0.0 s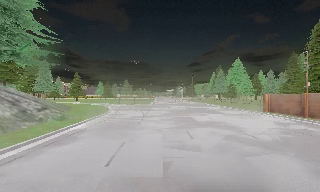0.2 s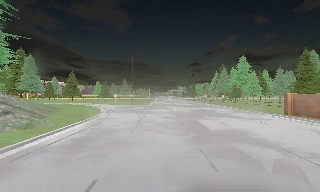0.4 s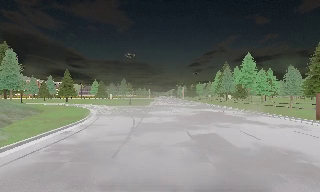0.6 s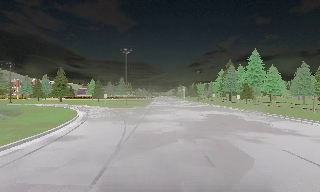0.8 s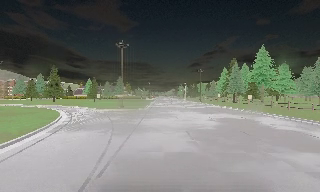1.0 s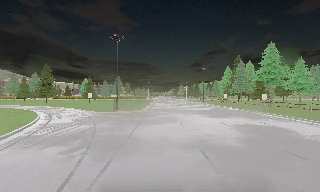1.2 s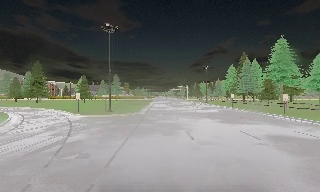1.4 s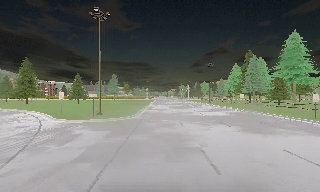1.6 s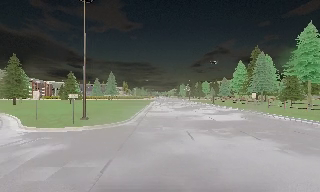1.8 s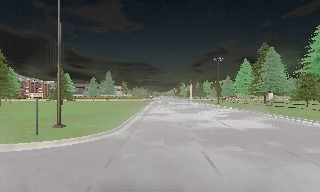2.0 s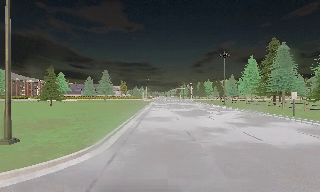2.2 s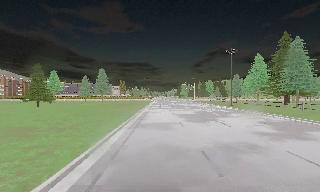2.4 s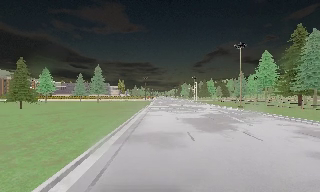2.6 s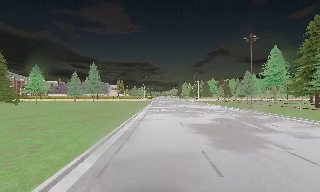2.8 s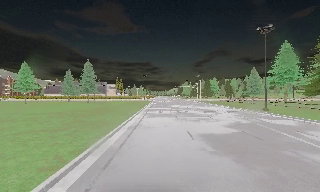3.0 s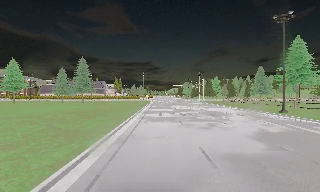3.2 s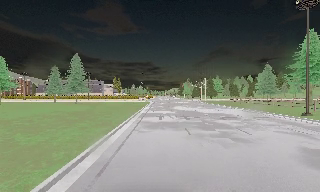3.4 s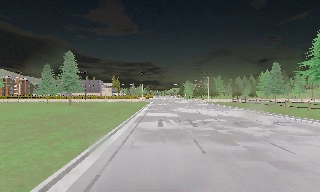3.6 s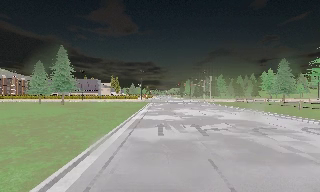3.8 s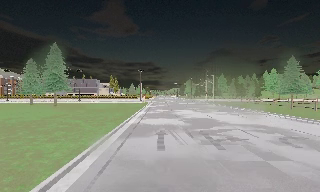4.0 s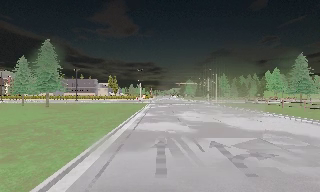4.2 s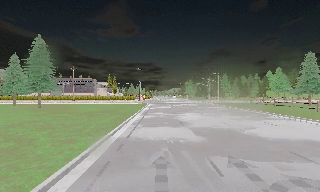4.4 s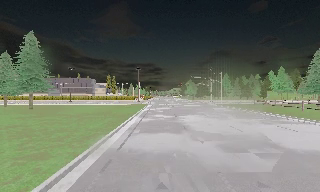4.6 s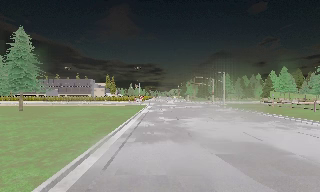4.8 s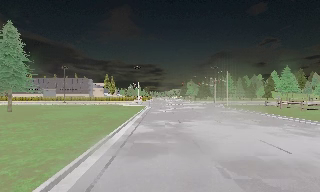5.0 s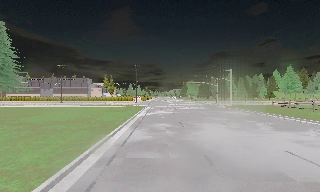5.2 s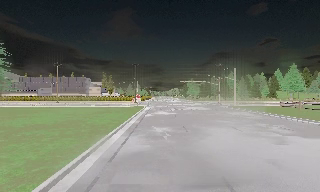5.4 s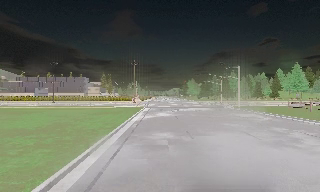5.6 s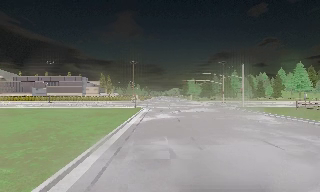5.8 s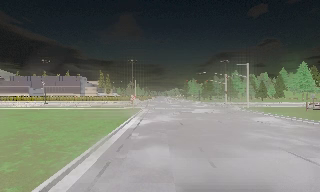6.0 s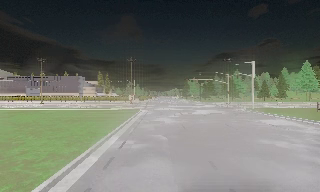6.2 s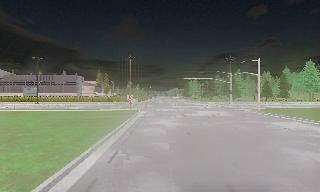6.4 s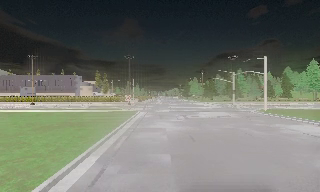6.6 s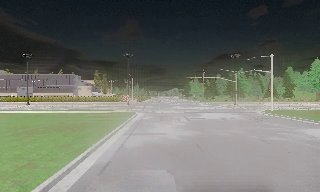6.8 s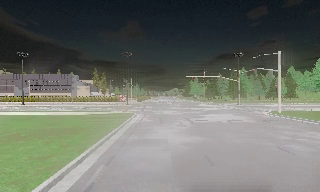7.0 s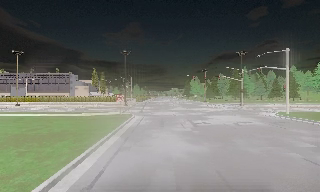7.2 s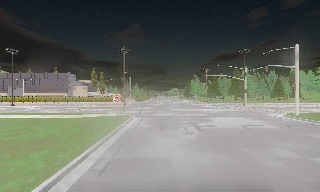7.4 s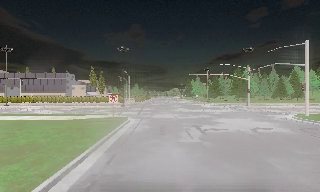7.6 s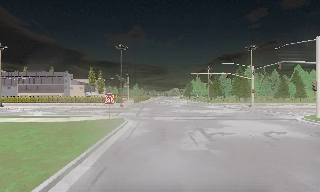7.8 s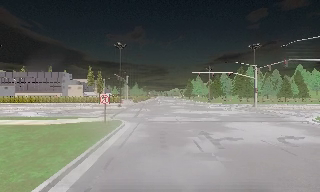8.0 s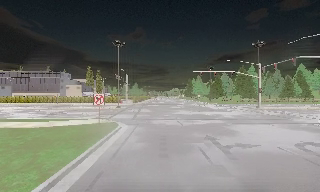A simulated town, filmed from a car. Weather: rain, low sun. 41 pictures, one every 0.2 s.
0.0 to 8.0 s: The camera travels forward, about 100 m, so what stands in front looms larger. It loses speed.
The film runs forward here.
